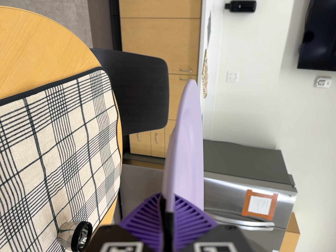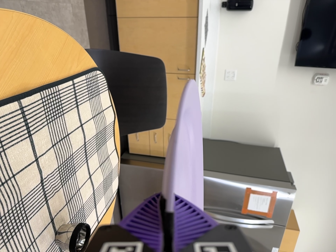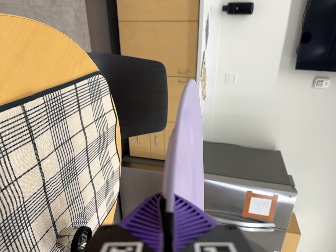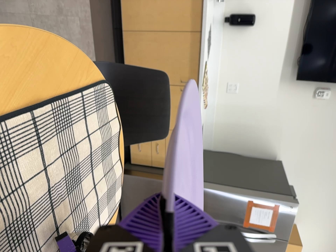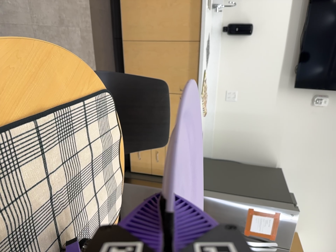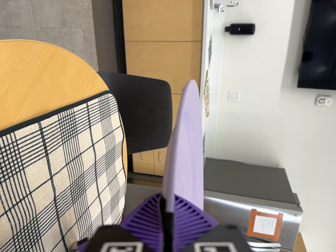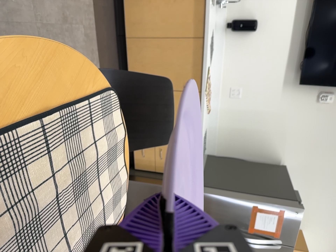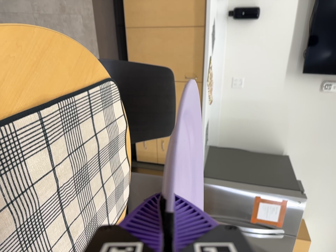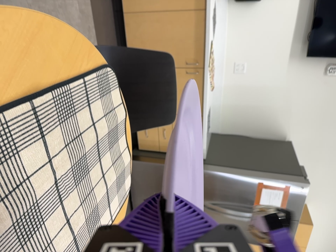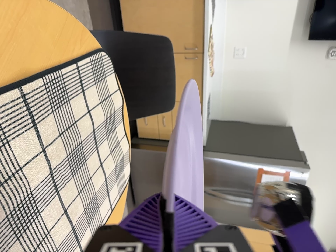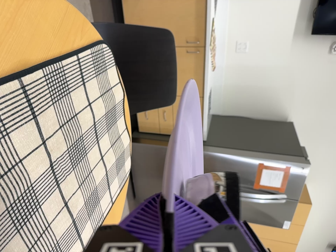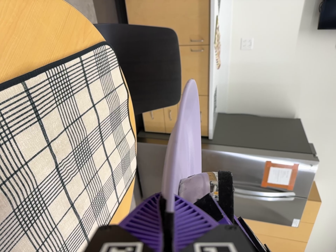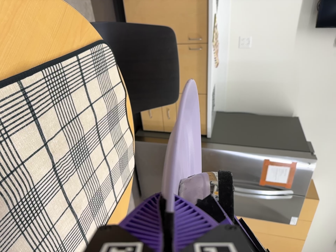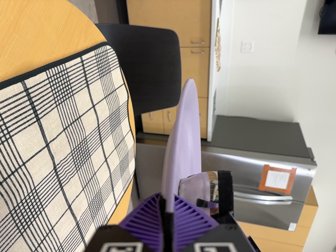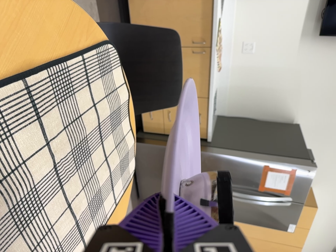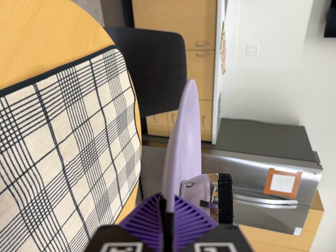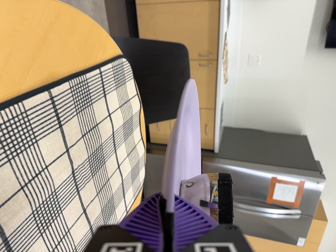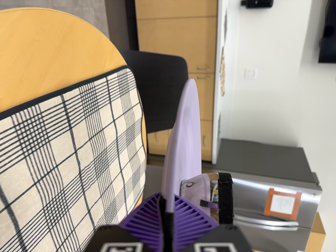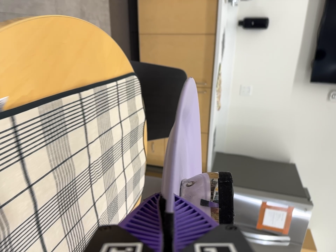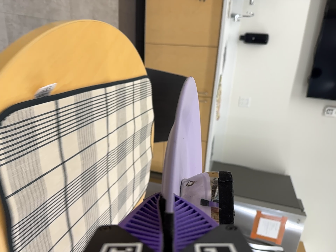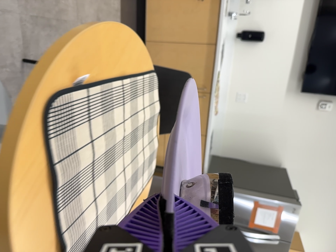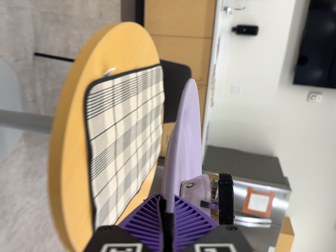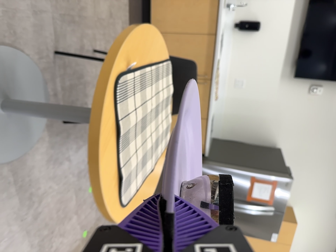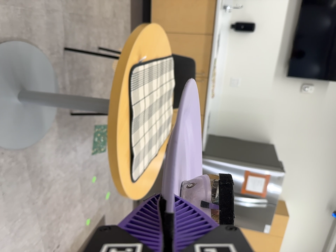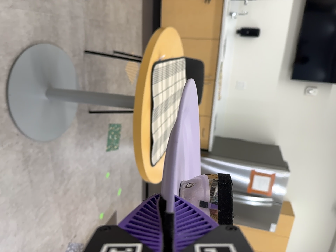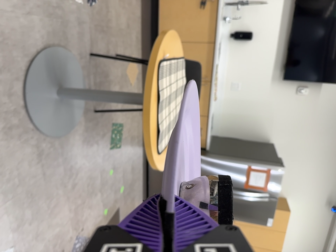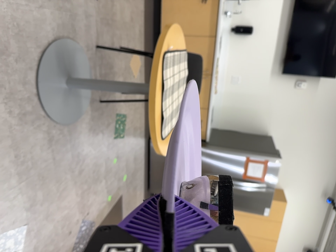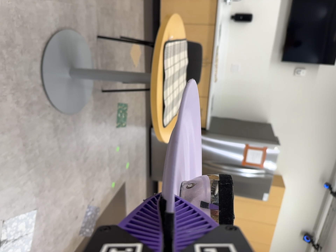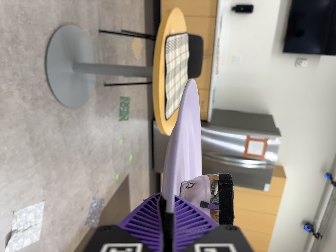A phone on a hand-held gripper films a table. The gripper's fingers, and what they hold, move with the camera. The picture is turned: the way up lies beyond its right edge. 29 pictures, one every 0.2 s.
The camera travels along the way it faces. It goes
backward.
0.0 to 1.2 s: The camera shifts only a little, or ends up much as it began.
1.2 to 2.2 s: The camera travels forward, about 7 cm, so what stands in front looms larger. Its aim tips toward the bottom of its view by about 10 degrees, and the scene shifts upward.
2.2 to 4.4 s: The camera travels backward, about 60 cm, so what stands in front gets smaller. Its aim tips toward the top of its view by about 10 degrees.
4.4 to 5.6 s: The camera travels backward and toward the bottom of its view, about 60 cm, so what stands in front gets smaller.
The film runs backward here.
